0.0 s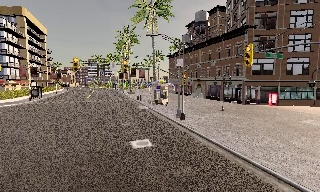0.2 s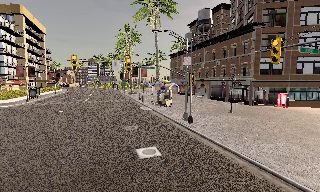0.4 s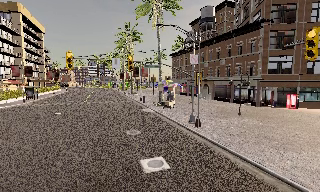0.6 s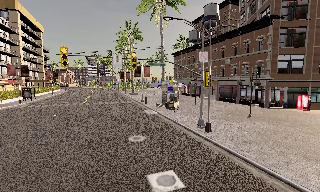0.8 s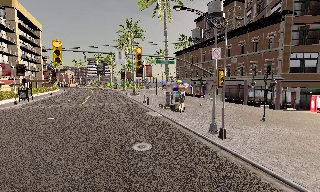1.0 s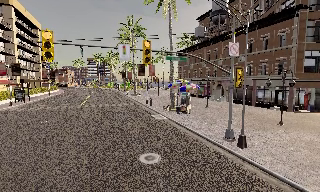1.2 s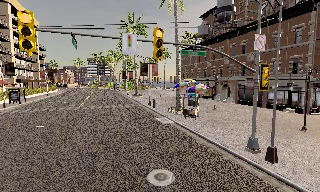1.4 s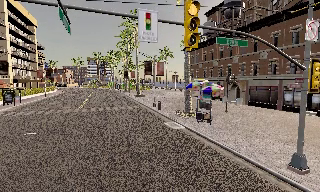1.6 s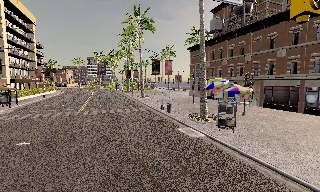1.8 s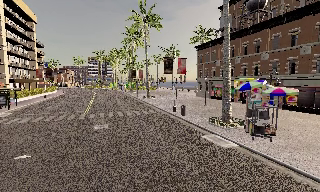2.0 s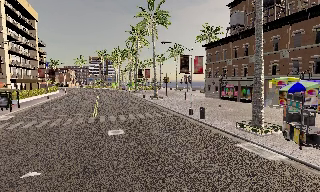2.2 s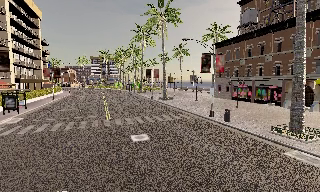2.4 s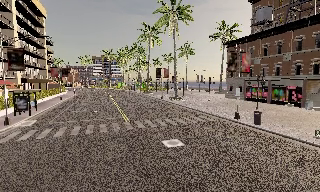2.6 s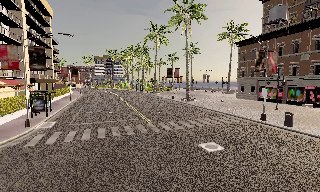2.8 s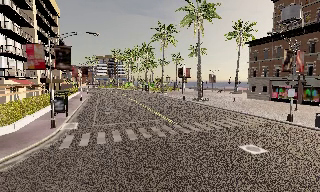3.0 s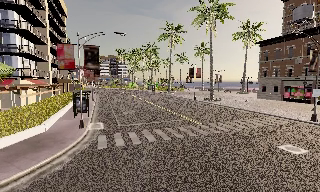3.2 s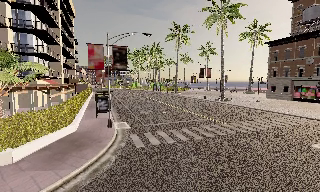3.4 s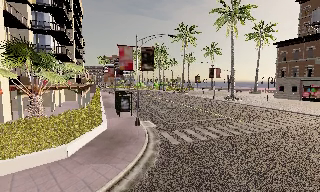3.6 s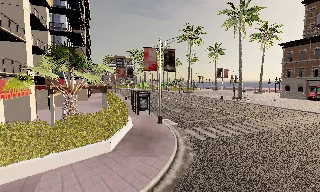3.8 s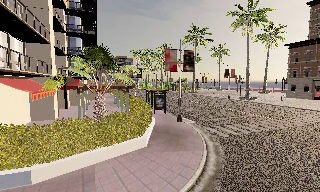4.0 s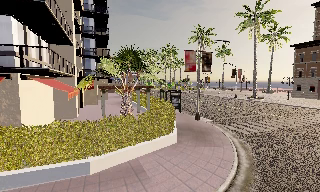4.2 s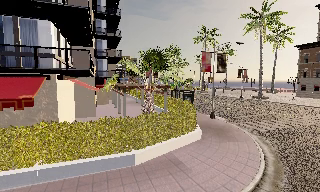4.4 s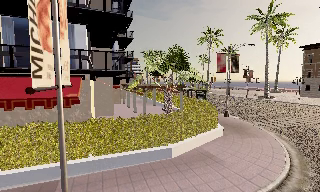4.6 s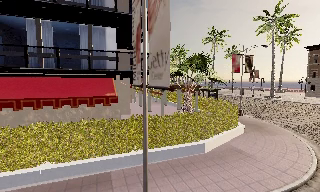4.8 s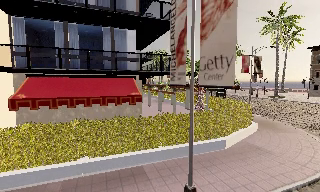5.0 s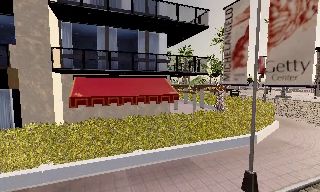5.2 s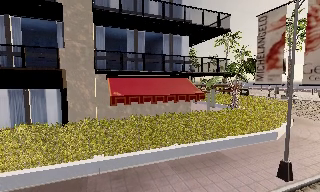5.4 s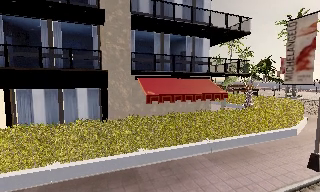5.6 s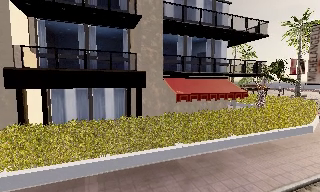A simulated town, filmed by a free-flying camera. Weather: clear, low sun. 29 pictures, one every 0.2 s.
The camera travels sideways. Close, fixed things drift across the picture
to the right.
0.0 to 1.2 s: The camera travels forward, about 9 m, so what stands in front looms larger.
1.2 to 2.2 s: The camera travels forward and to its left, about 11 m, so what stands in front looms larger.
2.2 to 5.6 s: The camera travels to its left, about 35 m, so close, fixed things drift to the right.
The film runs forward here.
